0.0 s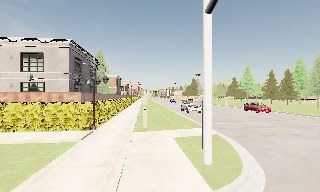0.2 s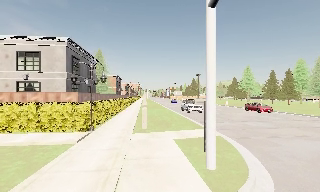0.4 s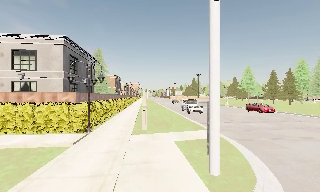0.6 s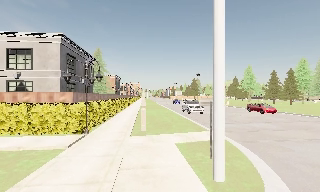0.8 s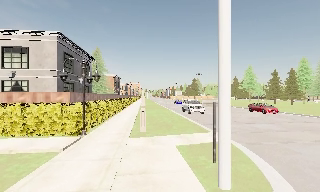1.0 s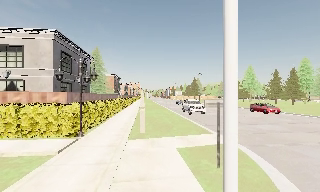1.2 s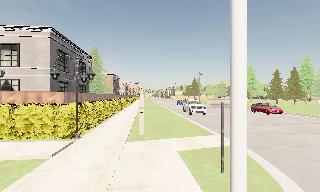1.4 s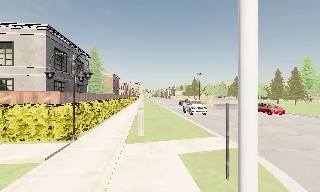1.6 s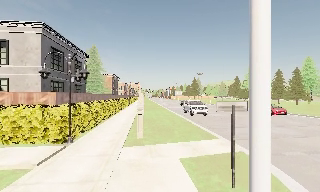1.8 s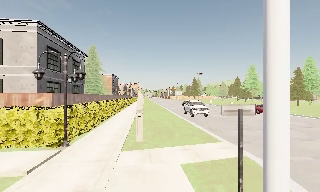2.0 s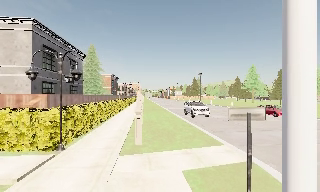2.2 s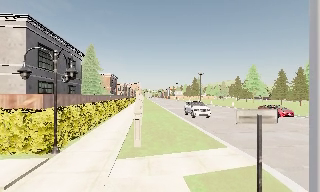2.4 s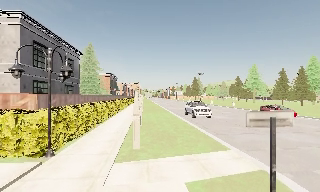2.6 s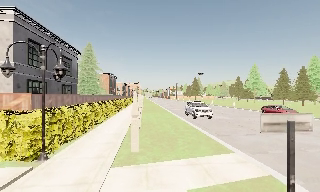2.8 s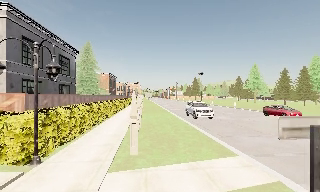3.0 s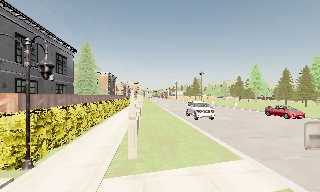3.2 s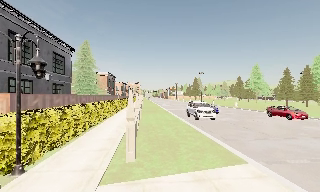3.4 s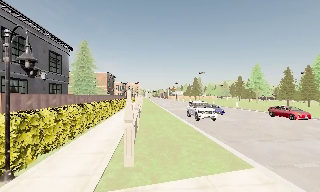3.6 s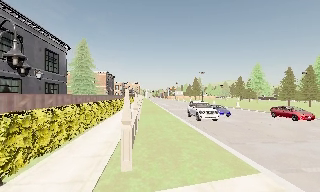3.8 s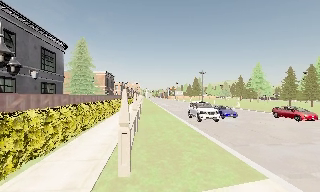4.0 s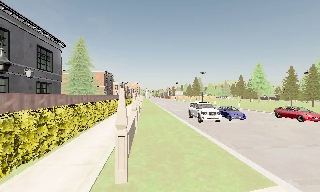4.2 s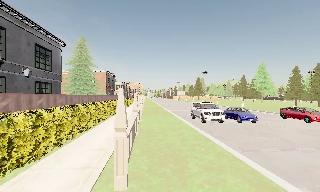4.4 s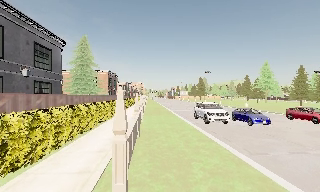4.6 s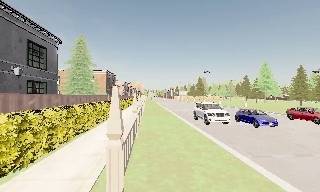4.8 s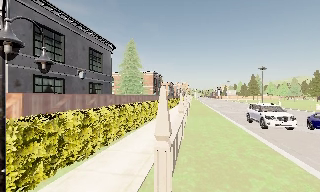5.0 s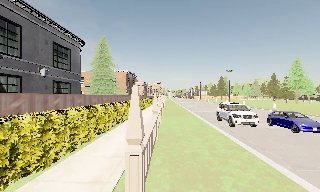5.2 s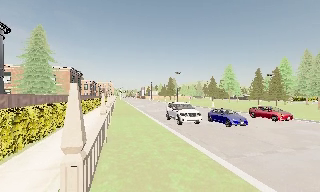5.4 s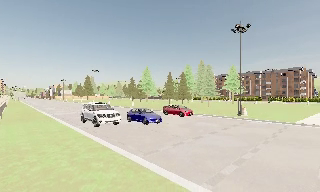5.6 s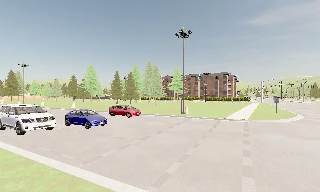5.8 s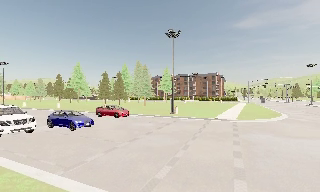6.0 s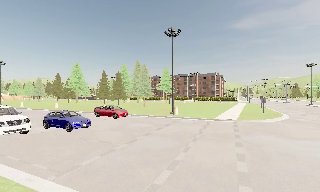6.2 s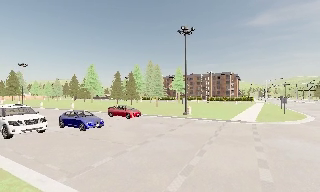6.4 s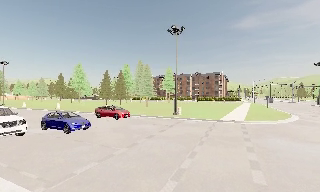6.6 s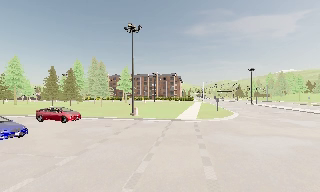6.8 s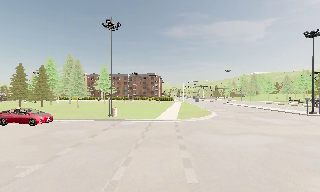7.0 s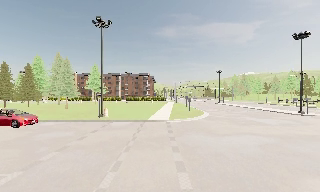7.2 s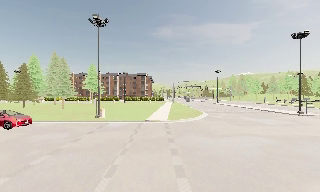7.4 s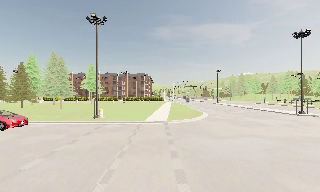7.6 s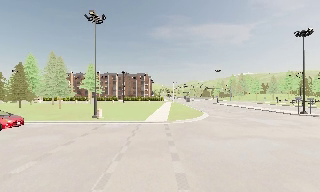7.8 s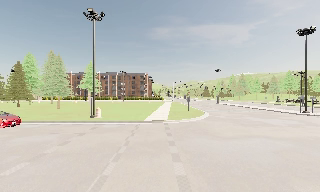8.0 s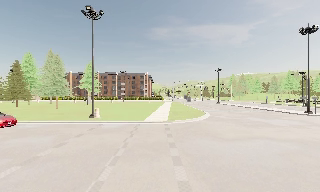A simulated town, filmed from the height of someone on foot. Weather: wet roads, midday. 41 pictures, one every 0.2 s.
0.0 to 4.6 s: The camera travels forward, about 9 m, so what stands in front looms larger.
4.6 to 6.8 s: The camera swings to its right by about 80 degrees, and the scene slides to the left. It travels forward, about 3.5 m.
6.8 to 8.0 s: The camera travels forward, about 2 m, so what stands in front looms larger.
The film runs forward here.
